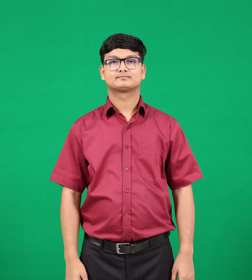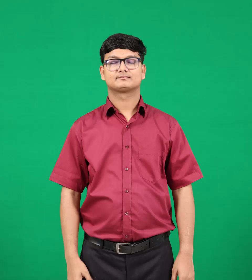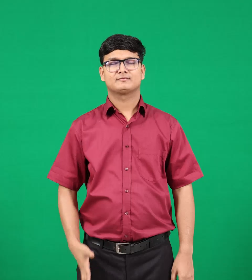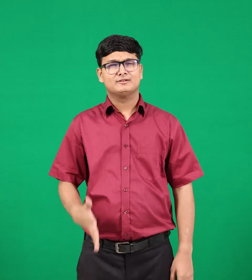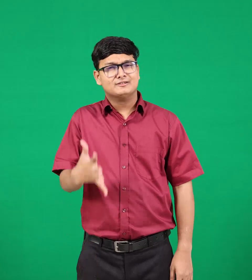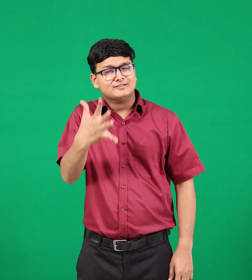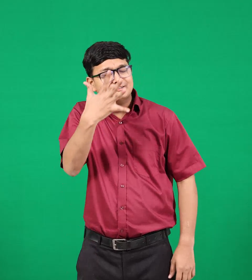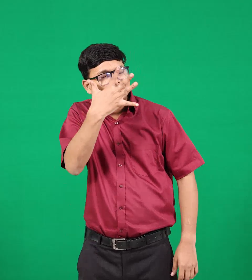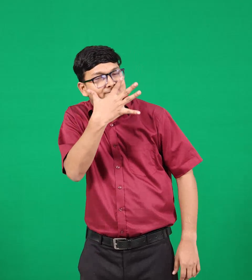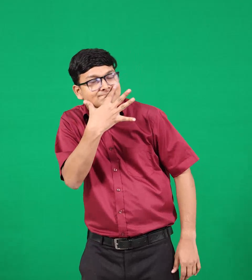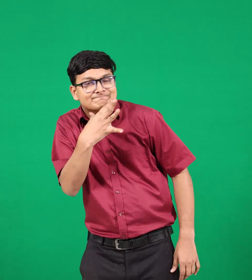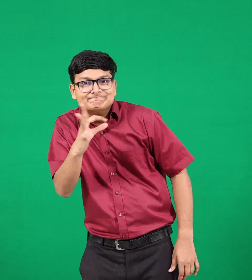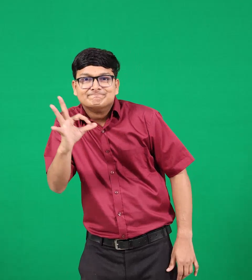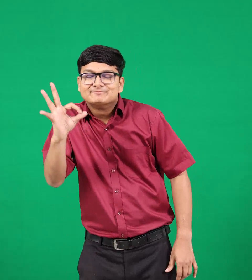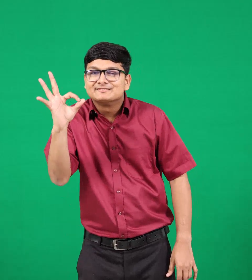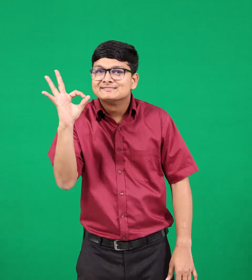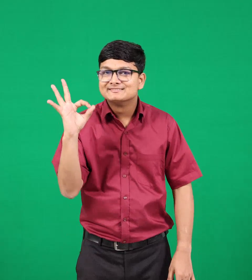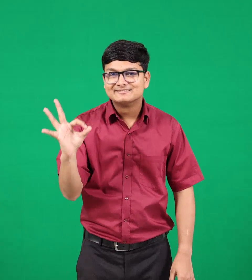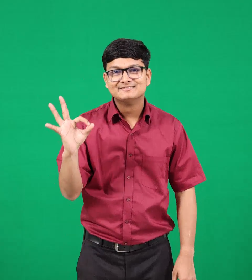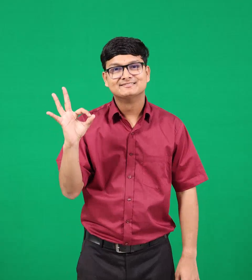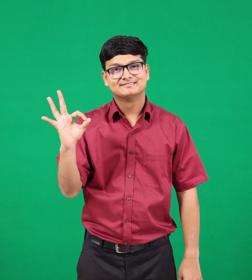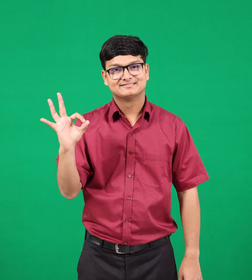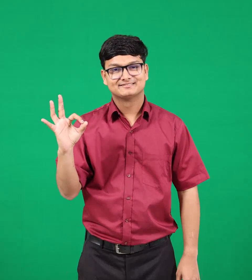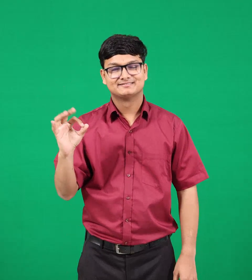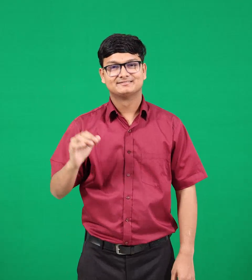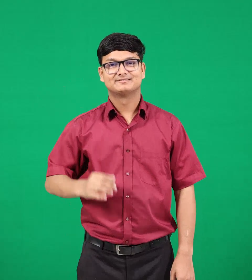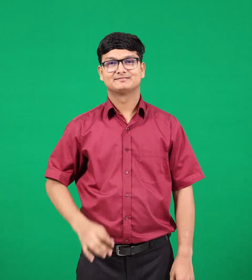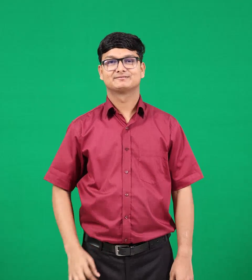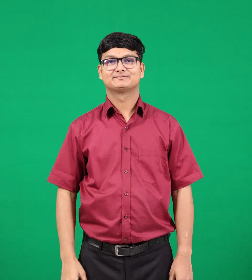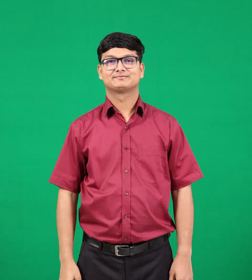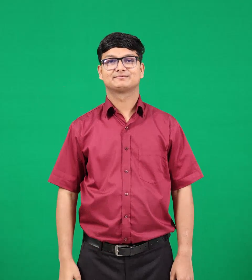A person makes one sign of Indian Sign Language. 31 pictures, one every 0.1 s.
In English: beautifully
